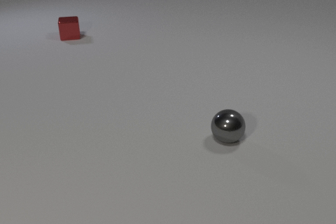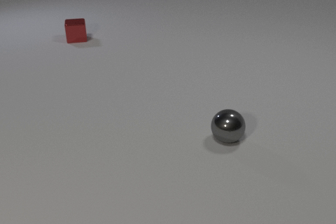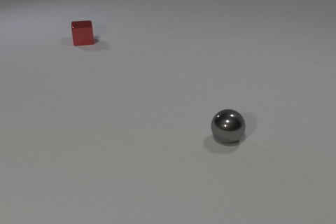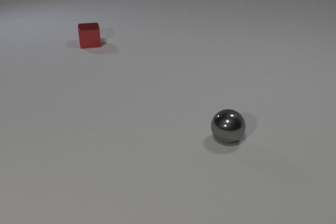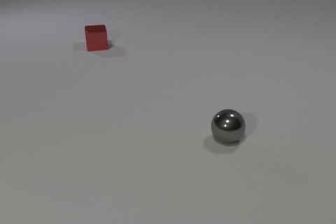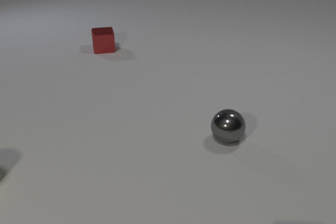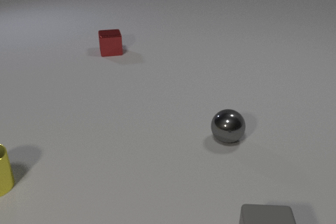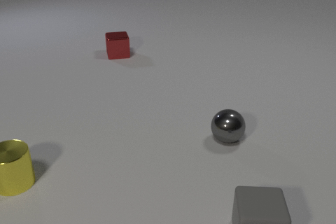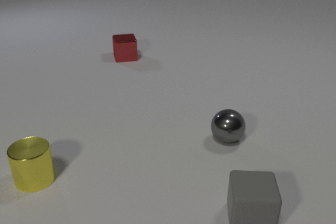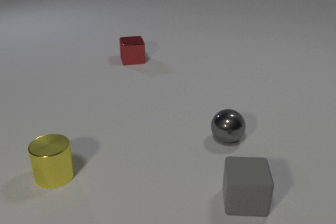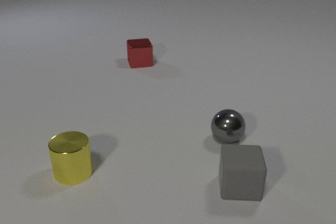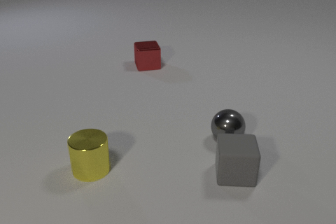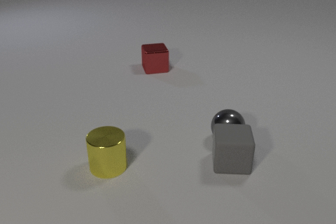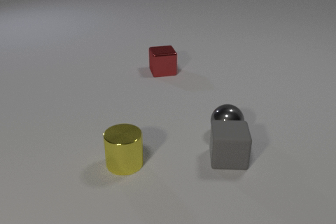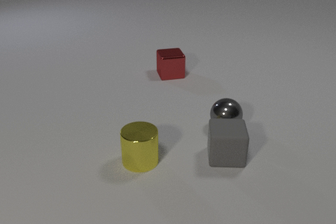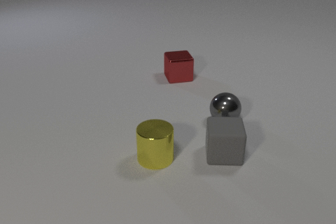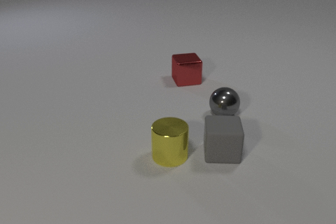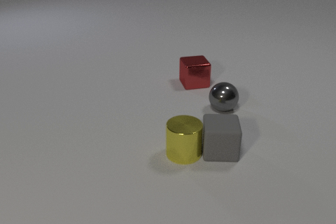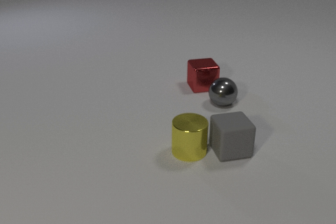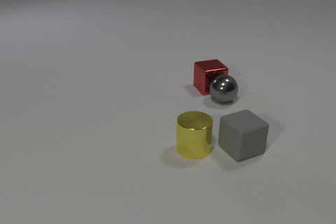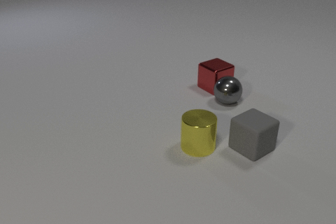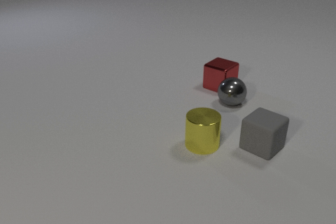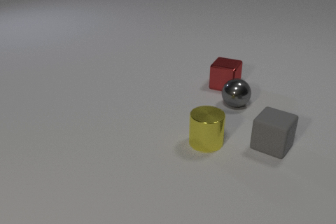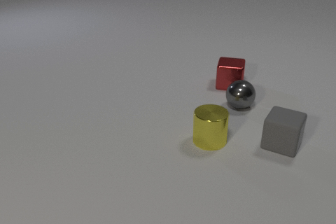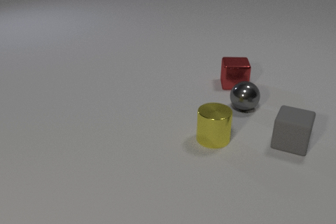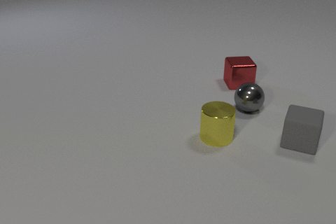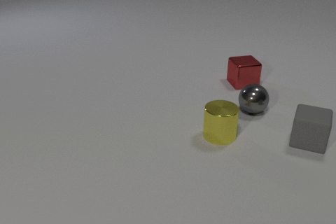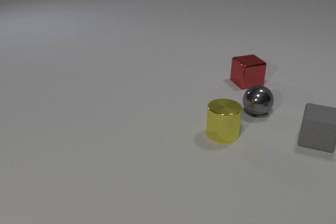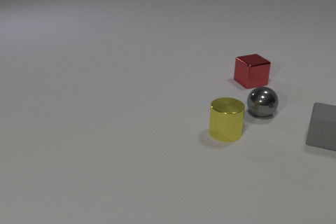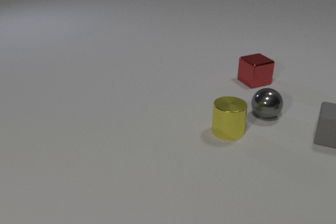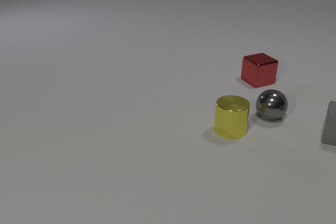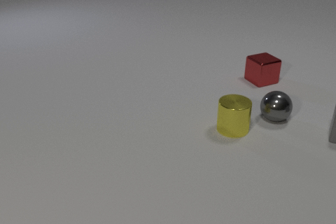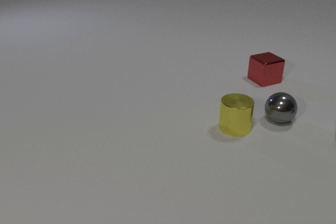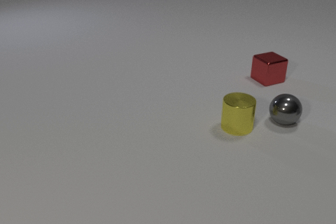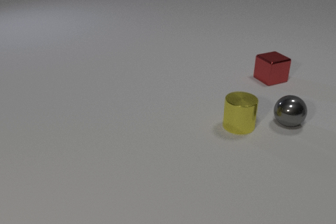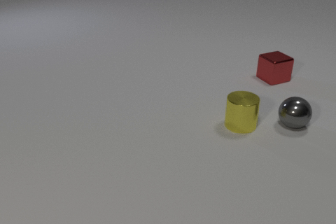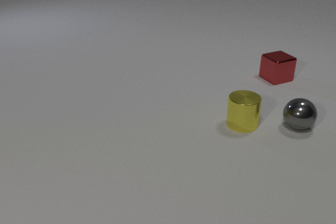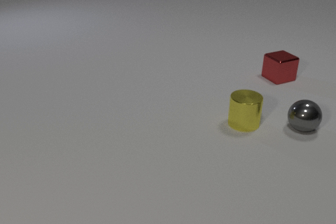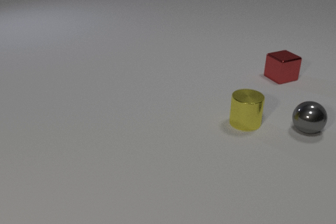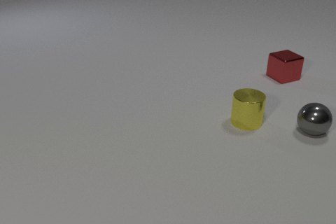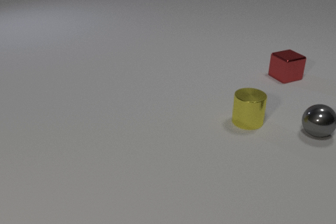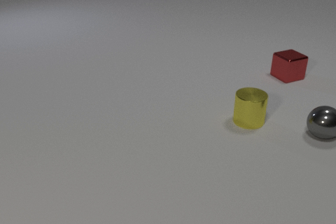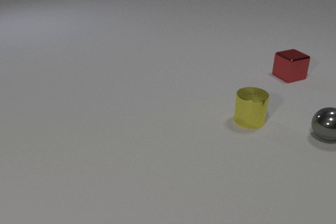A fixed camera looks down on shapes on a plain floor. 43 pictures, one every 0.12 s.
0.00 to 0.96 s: The gray rubber cube comes in at the bottom edge, slides away from the camera. The yellow metal cylinder comes in at the left edge, slides to the right. The red metal cube slides toward the camera and to the right.
0.96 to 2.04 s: The gray rubber cube slides away from the camera. The gray metal sphere rolls away from the camera. The yellow metal cylinder slides to the right. The red metal cube slides to the right and toward the camera. The gray rubber cube and the gray metal sphere collide. The gray rubber cube and the yellow metal cylinder collide.
2.04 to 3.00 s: The gray rubber cube slides to the right and away from the camera, spins counterclockwise seen from above by about 60 degrees, its near face sliding to the right. The gray metal sphere rolls to the right. The yellow metal cylinder slides to the right and away from the camera. The red metal cube slides to the right, spins so that its near face slides to the right, counterclockwise seen from above. The gray metal sphere and the red metal cube collide.
3.00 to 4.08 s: The gray rubber cube slides to the right and away from the camera, leaves at the right edge. The gray metal sphere rolls to the right and toward the camera. The yellow metal cylinder slides away from the camera and to the right. The red metal cube slides to the right and away from the camera.
4.08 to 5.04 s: The gray metal sphere rolls to the right. The yellow metal cylinder slides away from the camera and to the right. The red metal cube slides to the right and away from the camera.
How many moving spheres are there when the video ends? 1.
What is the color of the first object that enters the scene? gray.
Are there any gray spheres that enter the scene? no.
